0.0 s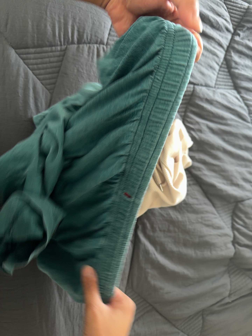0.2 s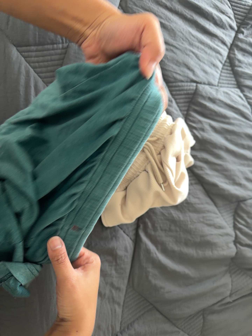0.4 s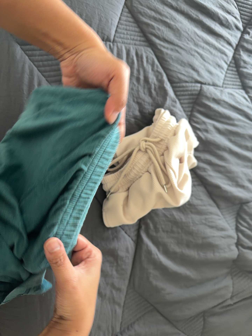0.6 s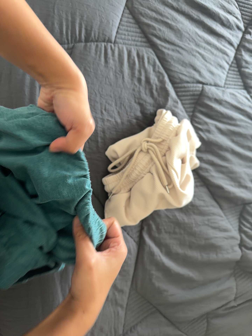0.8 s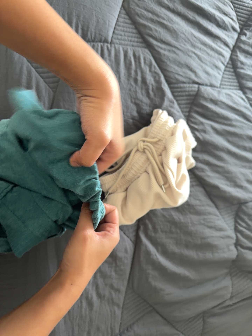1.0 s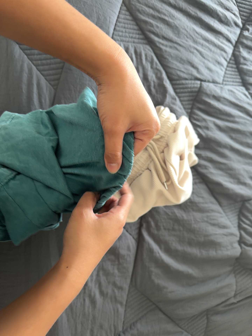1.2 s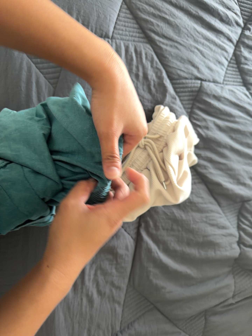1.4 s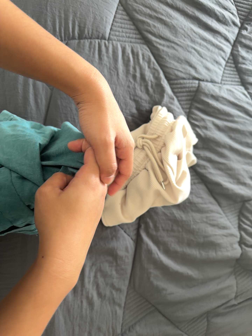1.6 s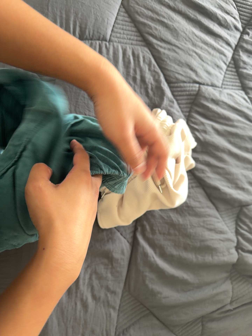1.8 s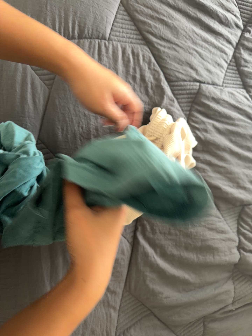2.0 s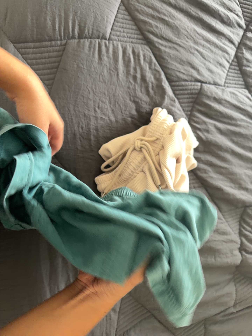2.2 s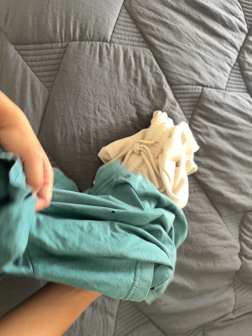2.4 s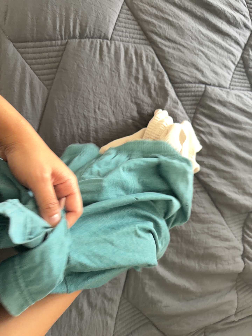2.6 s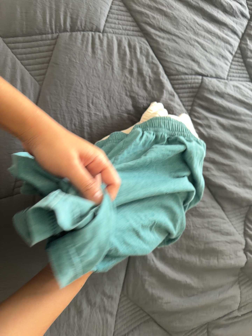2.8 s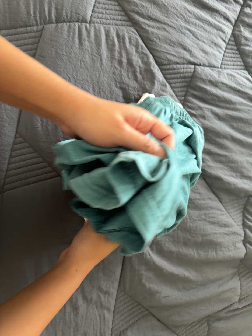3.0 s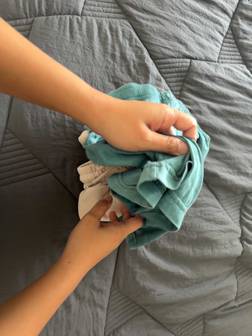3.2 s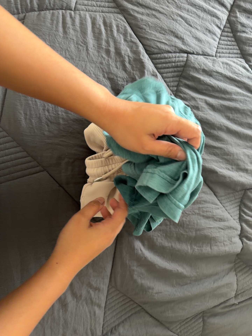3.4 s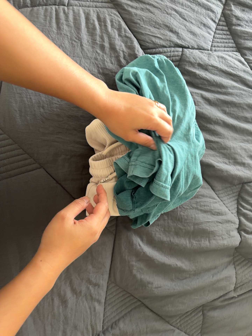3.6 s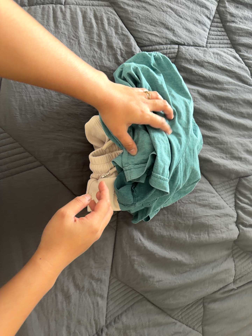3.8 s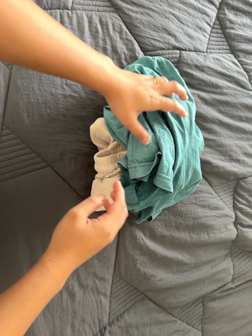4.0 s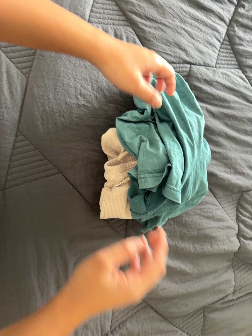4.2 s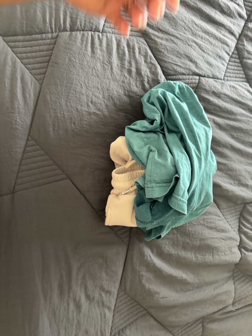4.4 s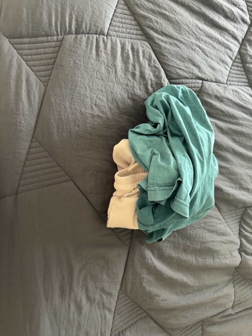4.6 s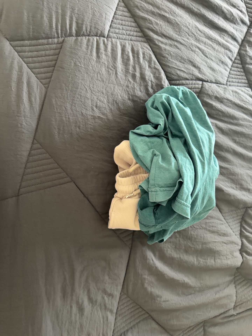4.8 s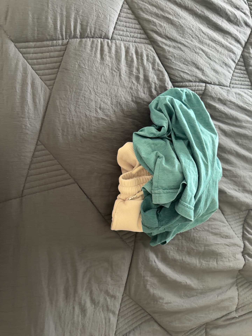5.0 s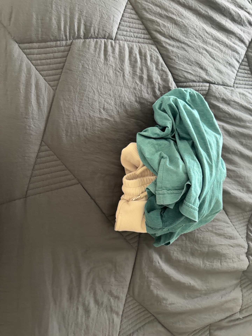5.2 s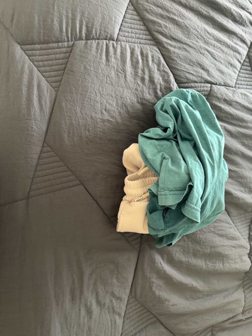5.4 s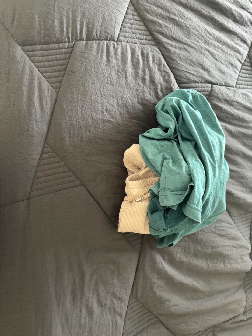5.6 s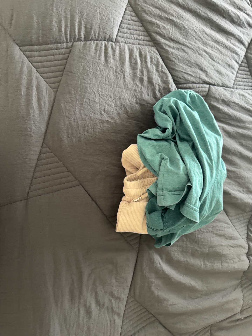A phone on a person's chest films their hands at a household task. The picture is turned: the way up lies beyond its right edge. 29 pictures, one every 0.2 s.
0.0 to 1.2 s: The camera keeps its place and its aim.
1.2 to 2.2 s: The camera shifts only a little, or ends up much as it began.
2.2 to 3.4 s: The camera travels to its right, about 9 cm, so close, fixed things drift to the left.
3.4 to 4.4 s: The camera travels to its left, about 7 cm, so close, fixed things drift to the right.
4.4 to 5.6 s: The camera shifts only a little, or ends up much as it began.
The film runs backward here.
